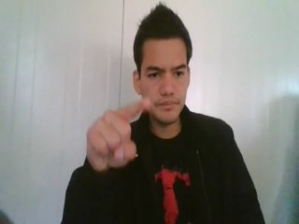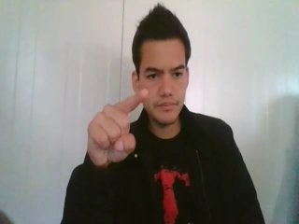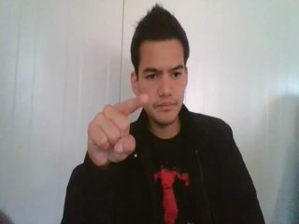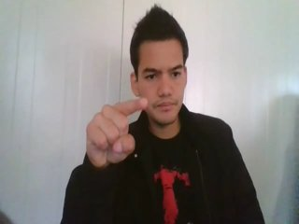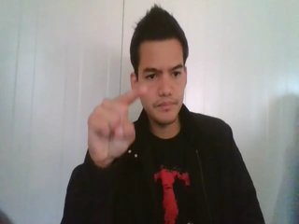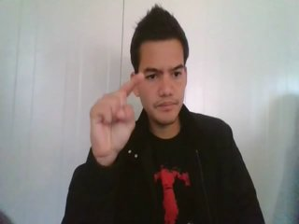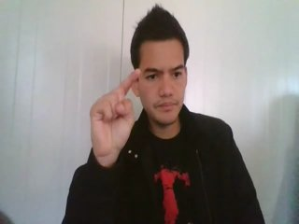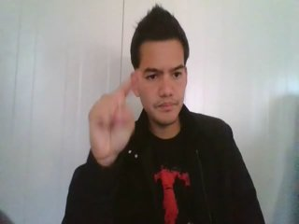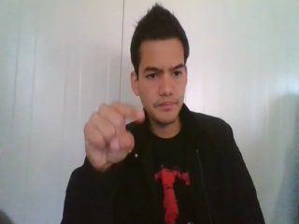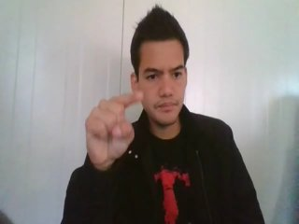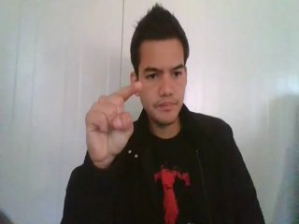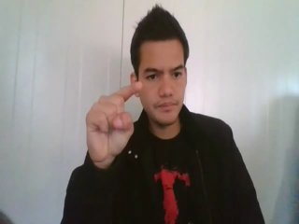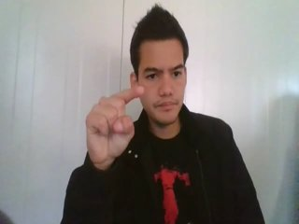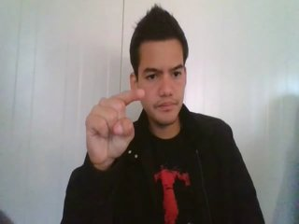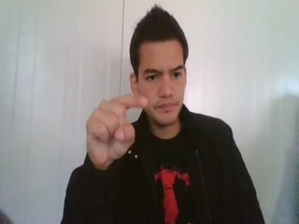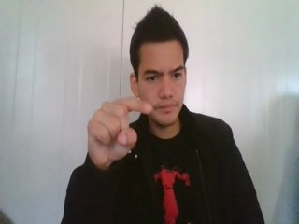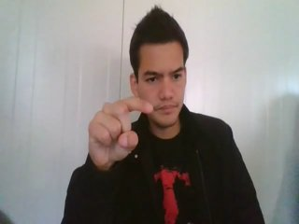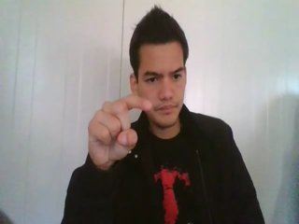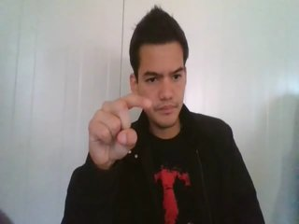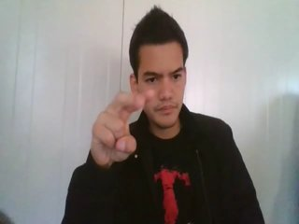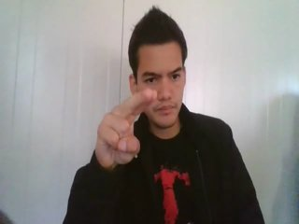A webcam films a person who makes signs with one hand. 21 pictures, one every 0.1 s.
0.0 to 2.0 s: Click with one finger.
